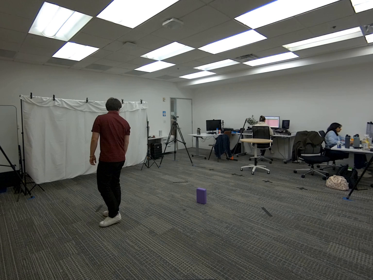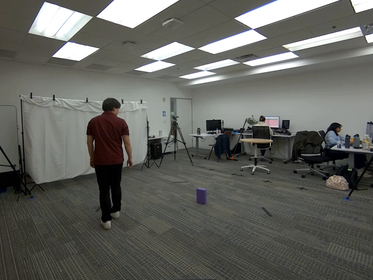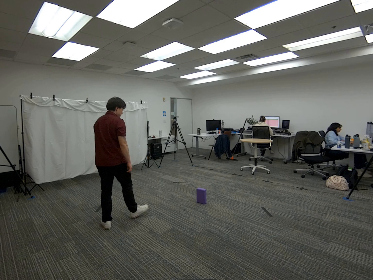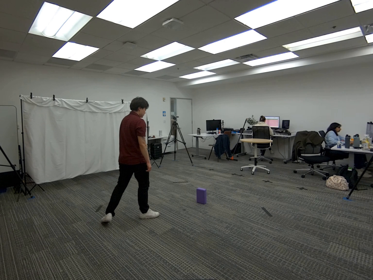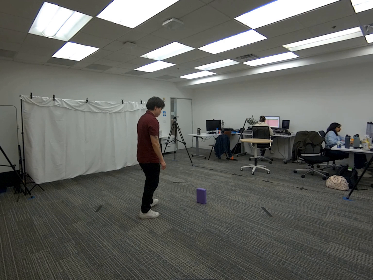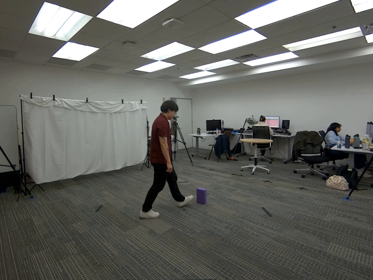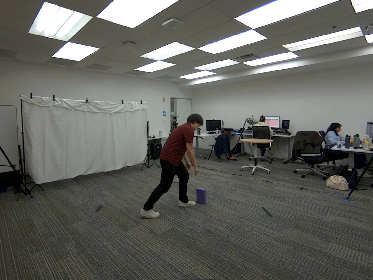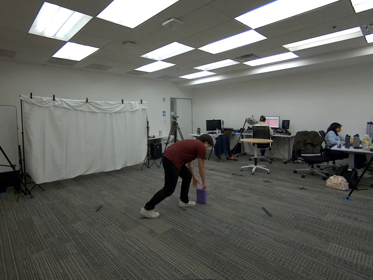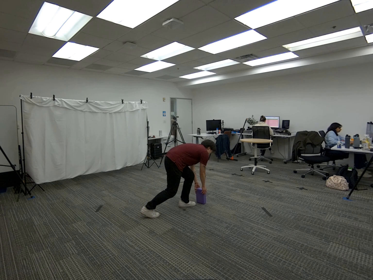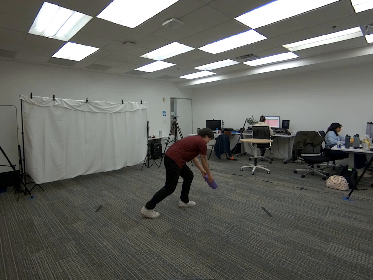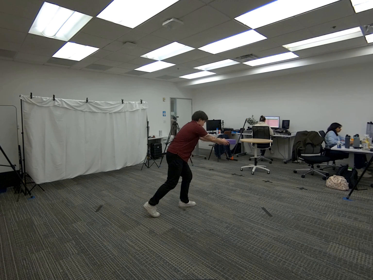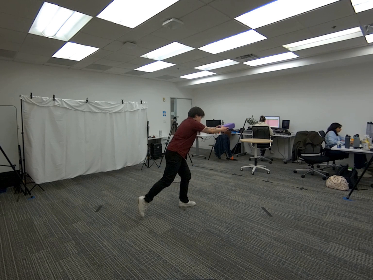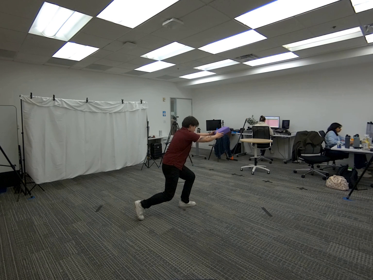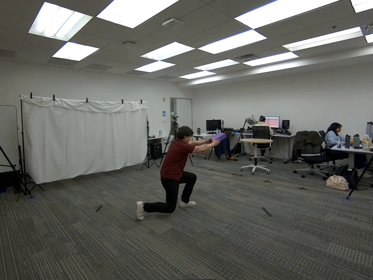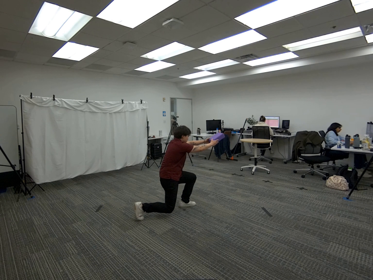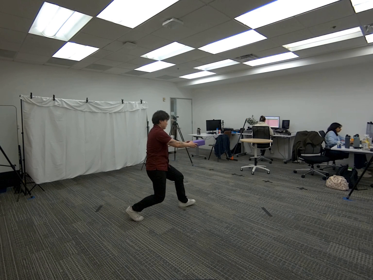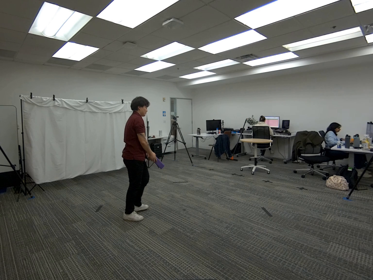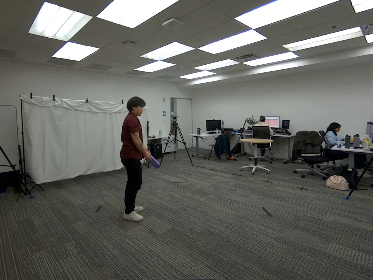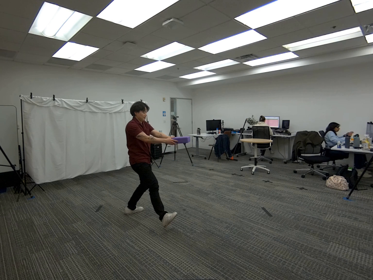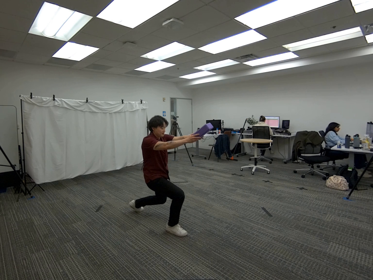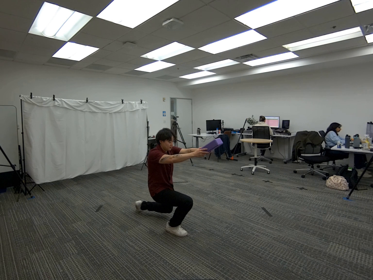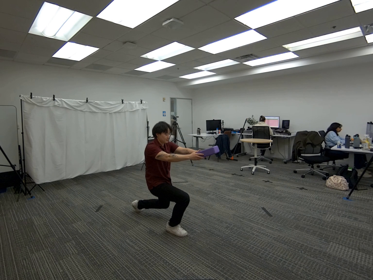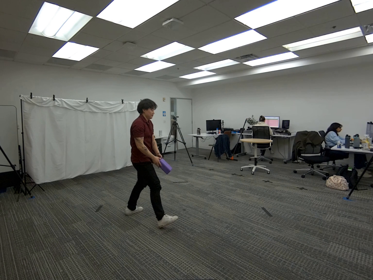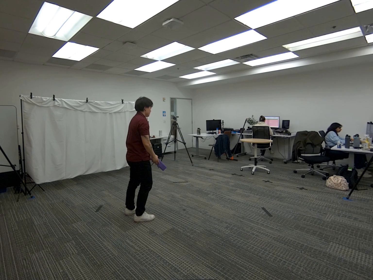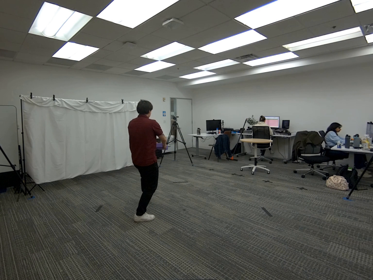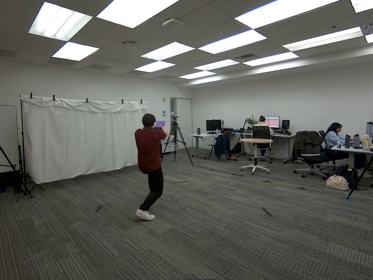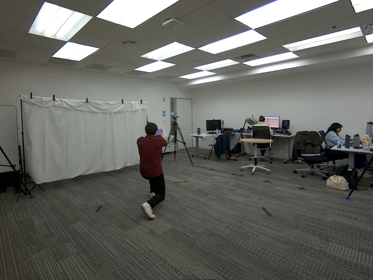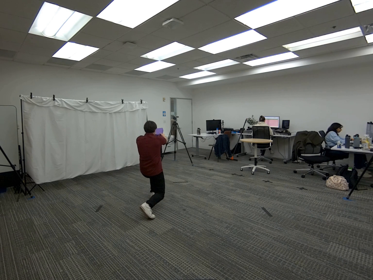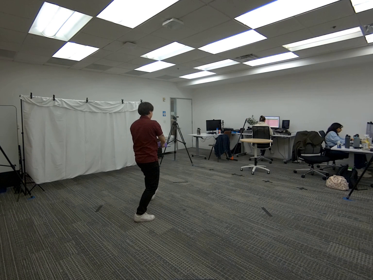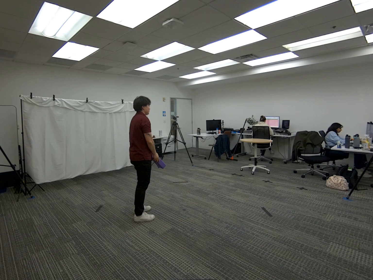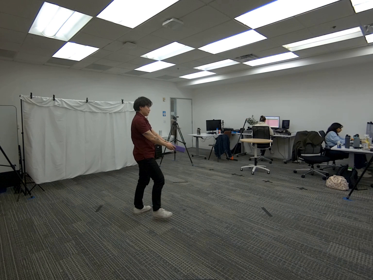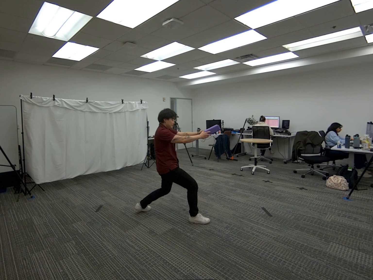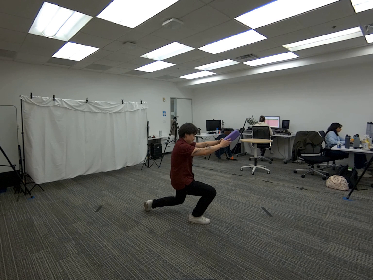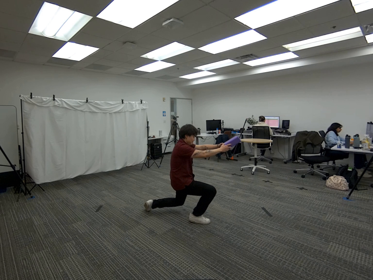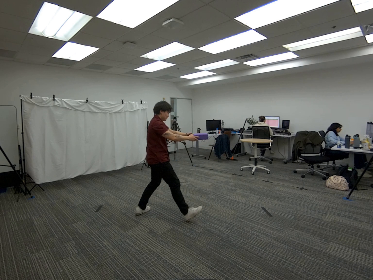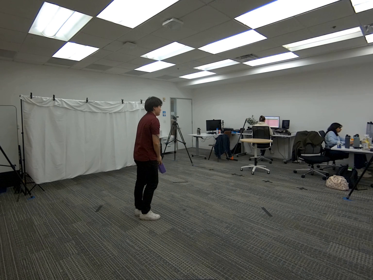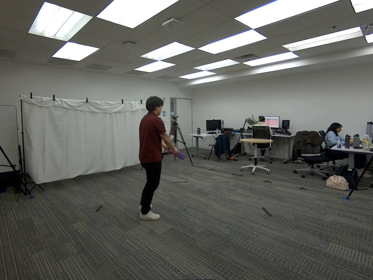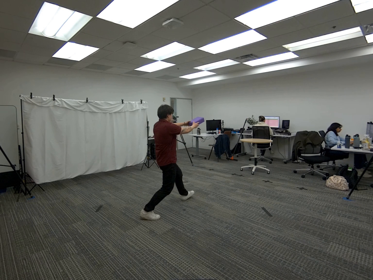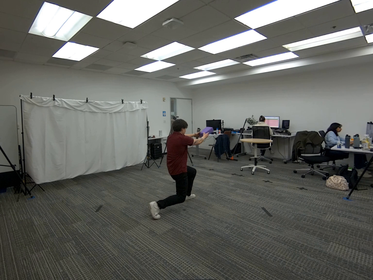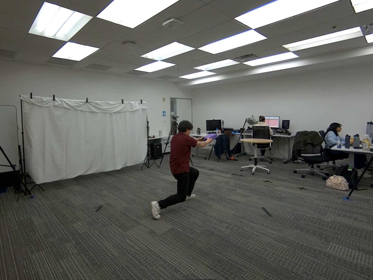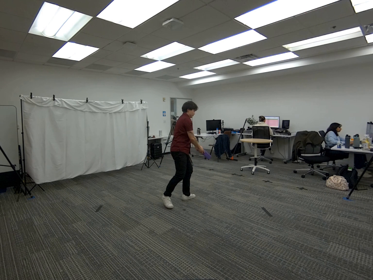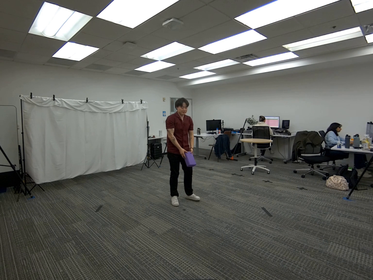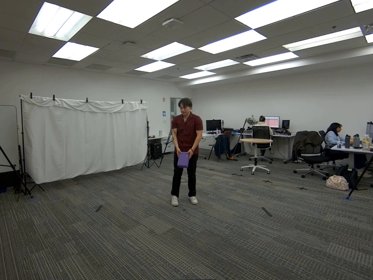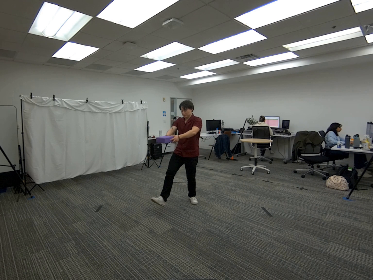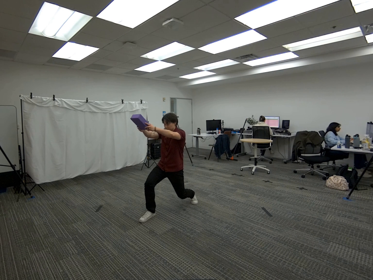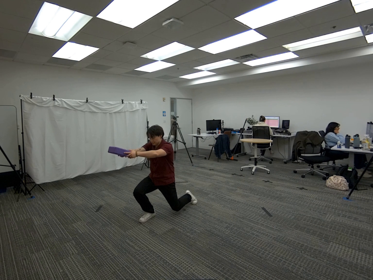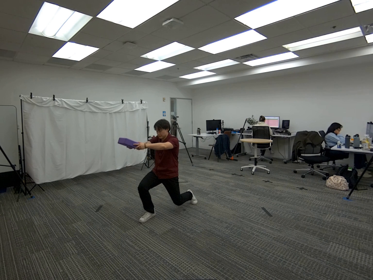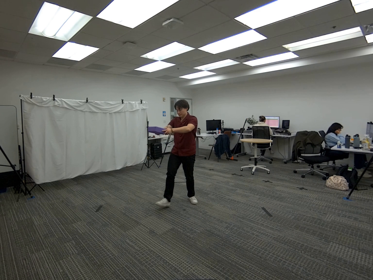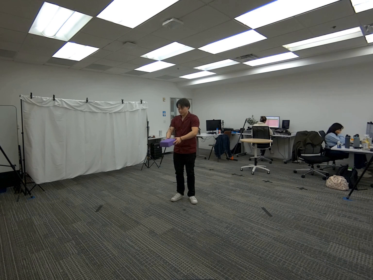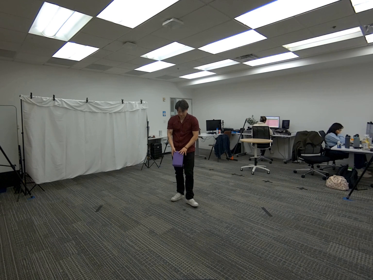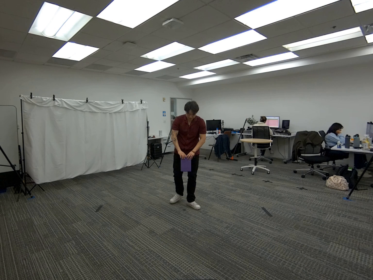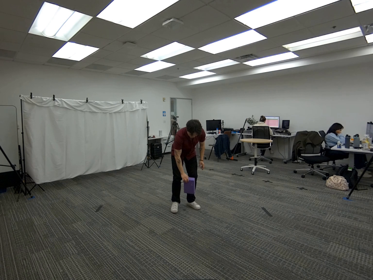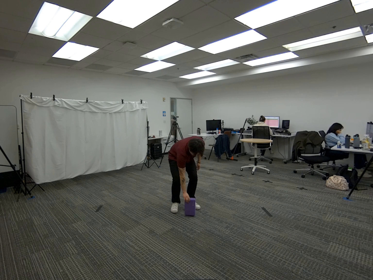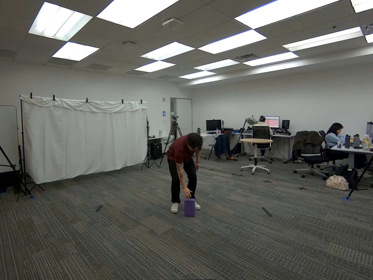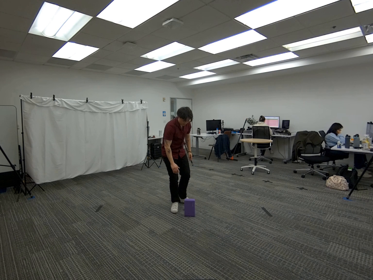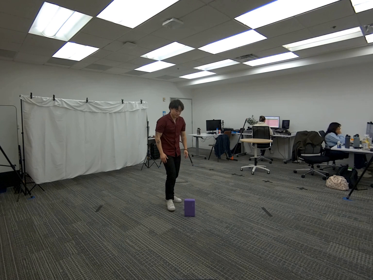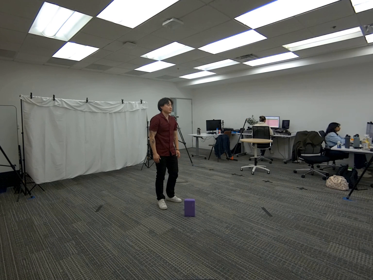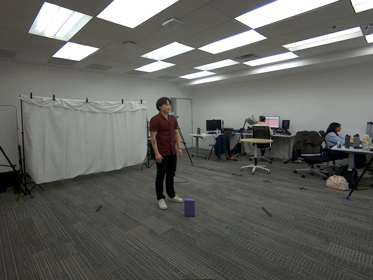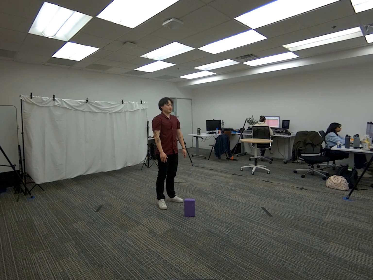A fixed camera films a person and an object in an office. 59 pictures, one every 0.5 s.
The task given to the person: Walk over to the yoga block on the ground and pick up the yoga block with both hands extending it up in the air as you perform a low lunge. Place the block on the ground when completed.
